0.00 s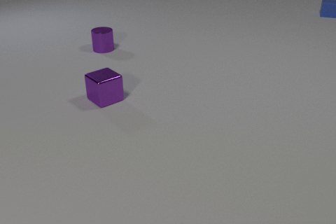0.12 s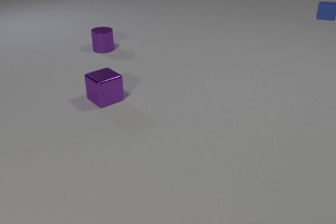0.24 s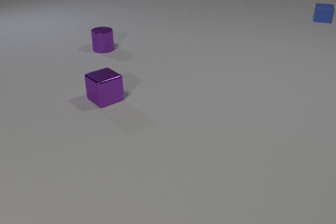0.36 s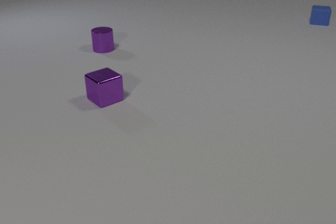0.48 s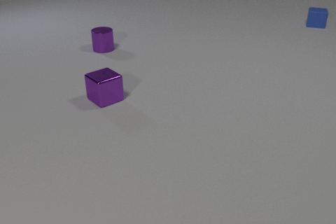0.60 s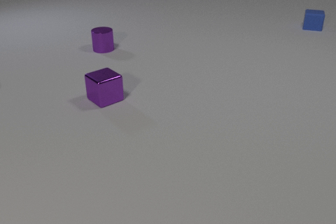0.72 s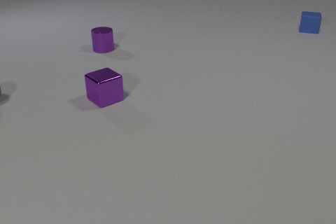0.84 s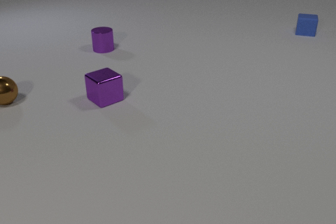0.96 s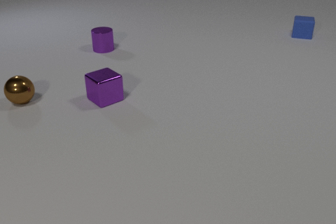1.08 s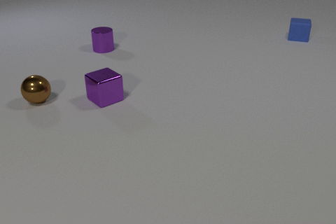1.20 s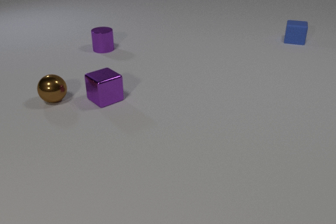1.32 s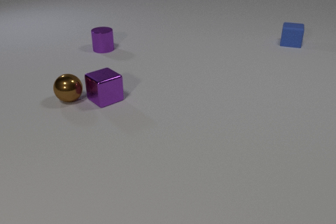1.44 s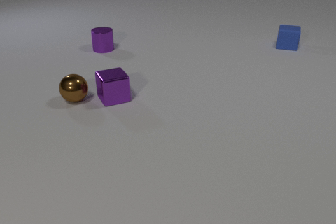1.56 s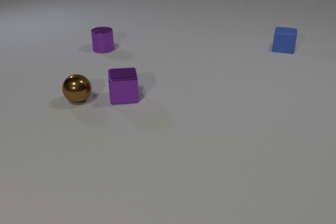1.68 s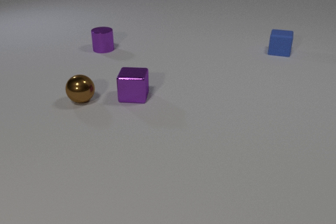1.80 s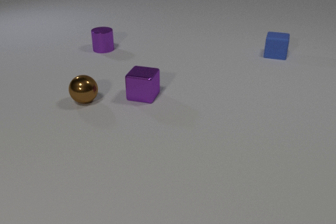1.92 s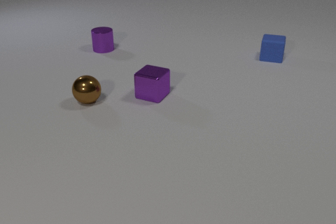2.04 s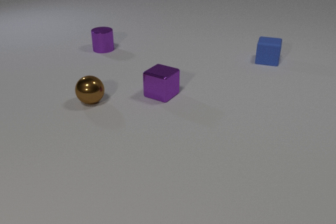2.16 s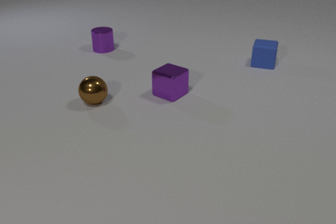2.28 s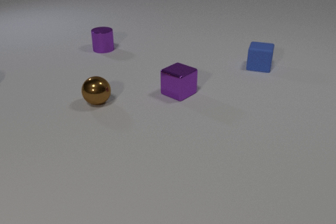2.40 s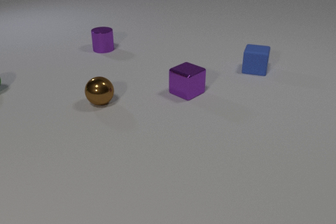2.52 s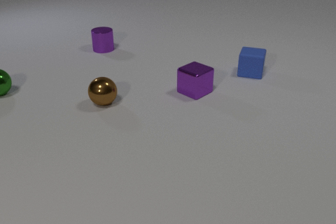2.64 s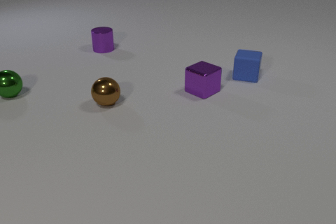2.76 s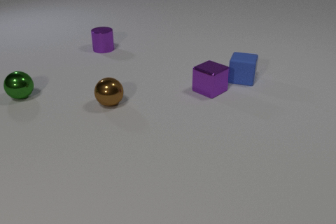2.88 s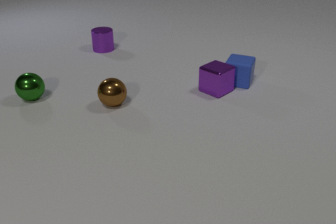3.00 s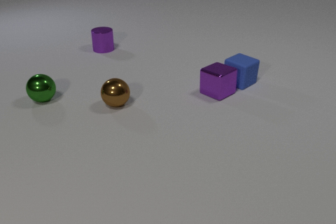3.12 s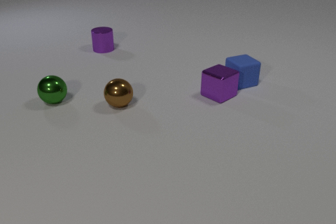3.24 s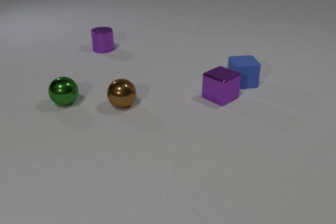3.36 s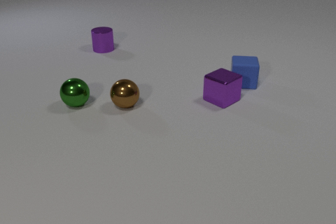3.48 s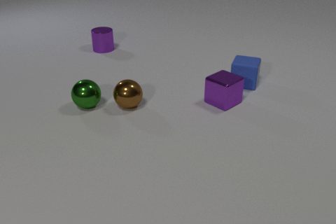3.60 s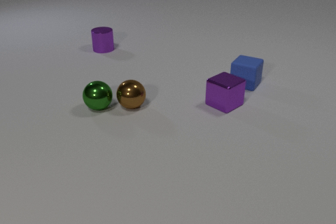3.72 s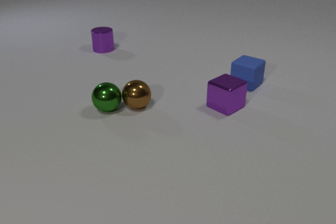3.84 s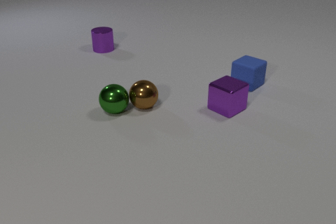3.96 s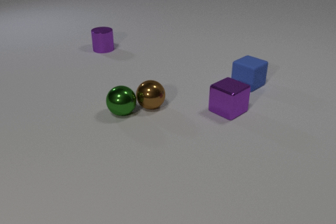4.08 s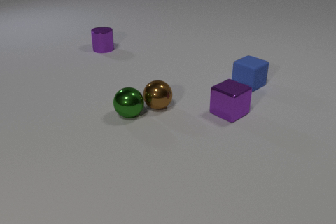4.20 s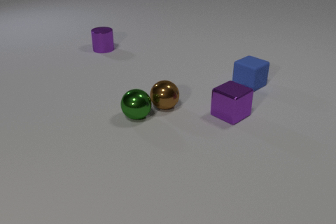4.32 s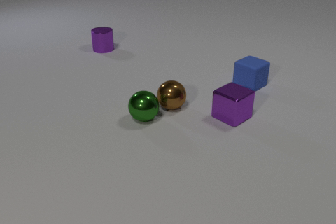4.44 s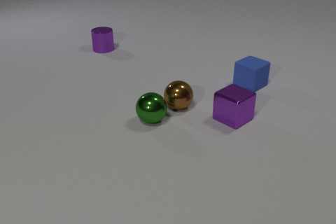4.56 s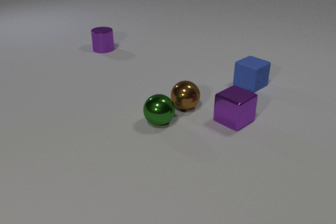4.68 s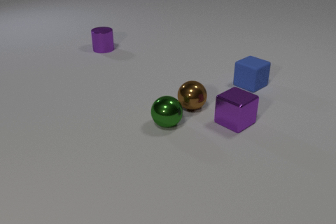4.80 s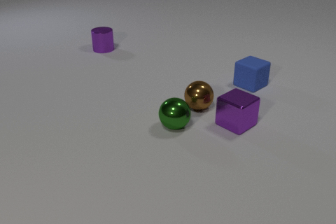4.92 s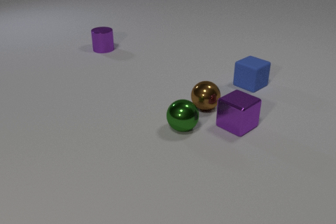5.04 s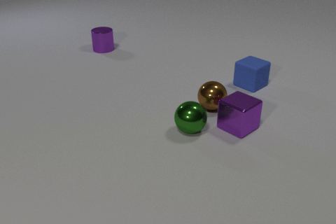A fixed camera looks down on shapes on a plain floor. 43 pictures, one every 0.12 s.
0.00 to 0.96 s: The brown metal sphere comes in at the left edge, rolls to the right. The blue rubber cube slides toward the camera.
0.96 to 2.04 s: The brown metal sphere rolls to the right. The purple metal cube slides to the right, spins so that its near face slides to the left, clockwise seen from above. The blue rubber cube slides toward the camera. The brown metal sphere and the purple metal cube collide.
2.04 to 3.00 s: The brown metal sphere rolls to the right and toward the camera. The purple metal cube slides to the right. The blue rubber cube slides toward the camera and to the left, spins clockwise seen from above by about 30 degrees, its near face sliding to the left. The green metal sphere comes in at the left edge, rolls to the right and toward the camera. The purple metal cube and the blue rubber cube collide.
3.00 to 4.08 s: The brown metal sphere rolls to the right. The purple metal cube slides toward the camera. The blue rubber cube slides to the right, spins so that its near face slides to the left, clockwise seen from above. The green metal sphere rolls to the right and toward the camera. The brown metal sphere and the green metal sphere collide.
4.08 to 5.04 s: The brown metal sphere rolls to the right. The purple metal cube slides toward the camera. The green metal sphere rolls to the right and toward the camera.
Are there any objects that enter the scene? yes.
What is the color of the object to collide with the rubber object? purple.
Are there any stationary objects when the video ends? yes.
